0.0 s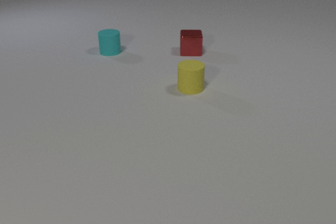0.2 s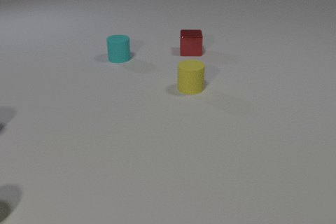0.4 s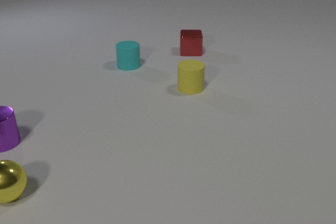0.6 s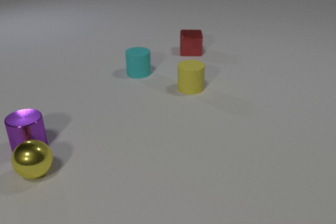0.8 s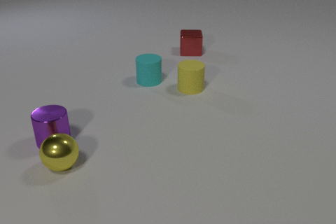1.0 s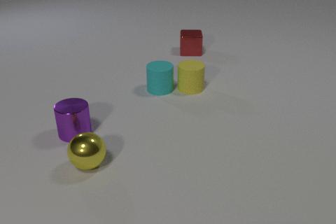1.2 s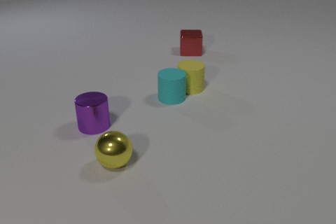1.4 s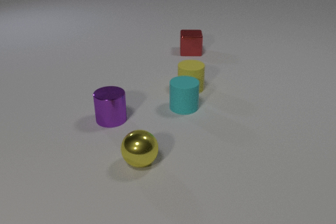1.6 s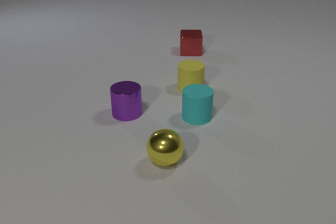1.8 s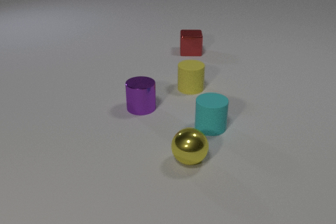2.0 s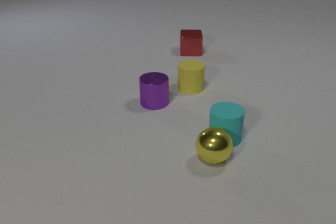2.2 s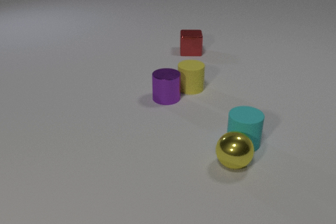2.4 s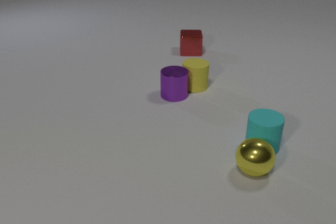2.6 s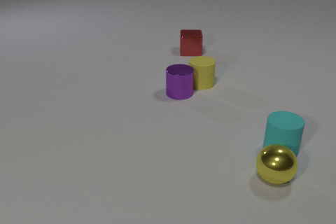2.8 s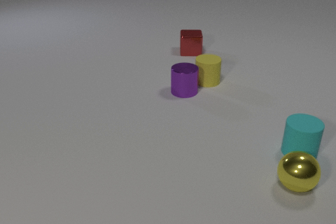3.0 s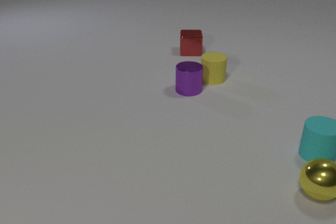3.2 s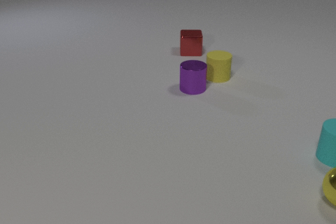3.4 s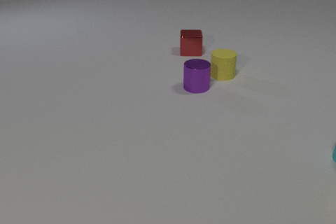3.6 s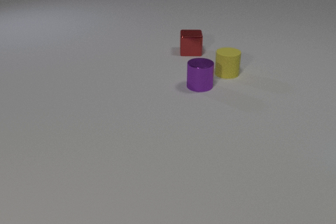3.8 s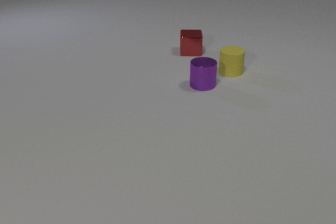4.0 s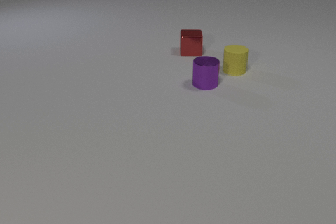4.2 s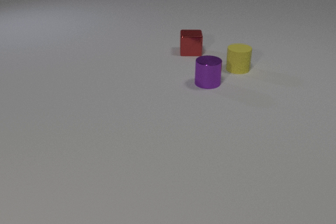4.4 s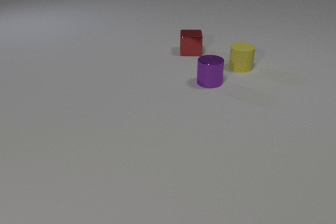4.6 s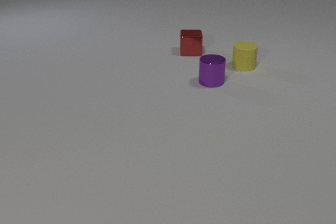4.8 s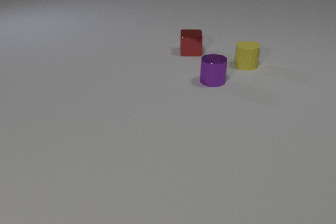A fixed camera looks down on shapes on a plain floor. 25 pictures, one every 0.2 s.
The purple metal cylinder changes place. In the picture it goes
to the right.
The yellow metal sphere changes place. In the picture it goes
to the right.
0.0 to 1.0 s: The yellow metal sphere comes in at the left edge, rolls to the right and away from the camera. The purple metal cylinder comes in at the left edge, slides to the right. The cyan rubber cylinder slides toward the camera and to the right. The yellow metal sphere and the purple metal cylinder collide.
1.0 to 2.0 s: The yellow metal sphere rolls to the right. The purple metal cylinder slides to the right and away from the camera. The cyan rubber cylinder slides toward the camera and to the right.
2.0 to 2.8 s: The yellow metal sphere rolls to the right. The purple metal cylinder slides to the right and away from the camera. The yellow rubber cylinder slides away from the camera and to the right. The cyan rubber cylinder slides to the right. The yellow metal sphere and the cyan rubber cylinder collide. The purple metal cylinder and the yellow rubber cylinder collide.
2.8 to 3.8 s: The yellow metal sphere rolls to the right, leaves at the right edge. The purple metal cylinder slides to the right and away from the camera. The yellow rubber cylinder slides away from the camera and to the right. The cyan rubber cylinder slides to the right, leaves at the right edge.
3.8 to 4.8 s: The purple metal cylinder slides to the right and away from the camera. The yellow rubber cylinder slides away from the camera and to the right.
How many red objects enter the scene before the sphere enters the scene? 0.
Are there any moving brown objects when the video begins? no.
How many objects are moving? 4.
